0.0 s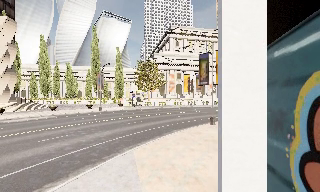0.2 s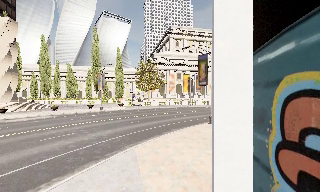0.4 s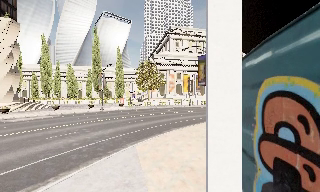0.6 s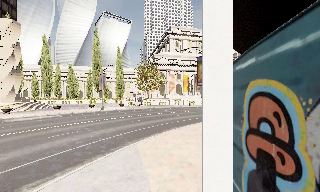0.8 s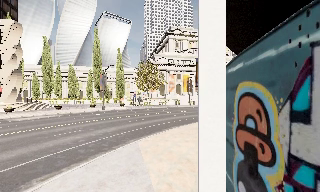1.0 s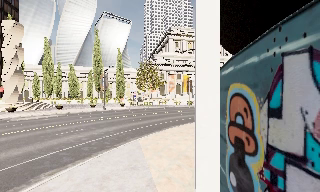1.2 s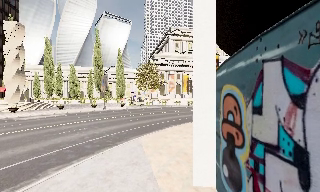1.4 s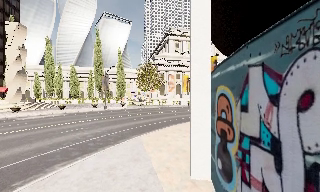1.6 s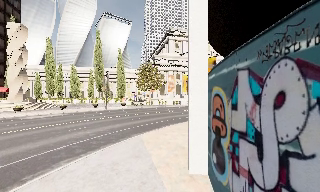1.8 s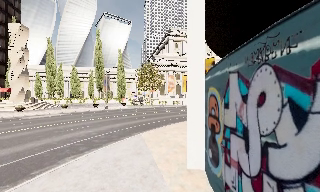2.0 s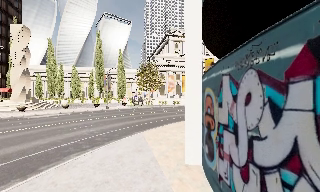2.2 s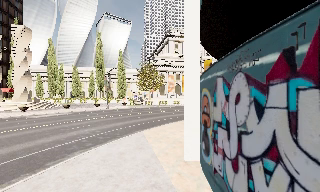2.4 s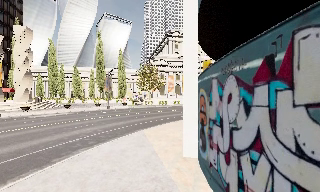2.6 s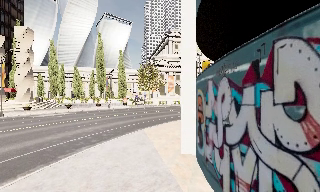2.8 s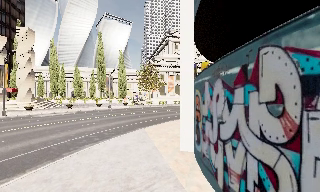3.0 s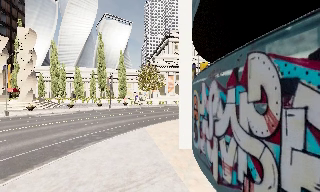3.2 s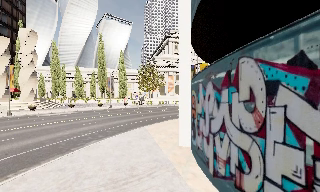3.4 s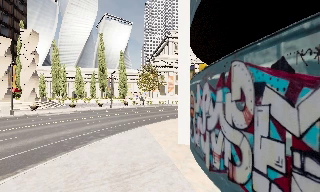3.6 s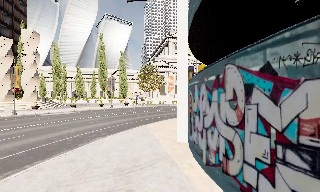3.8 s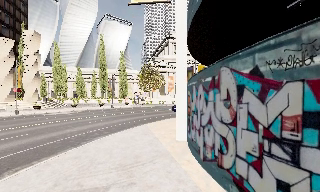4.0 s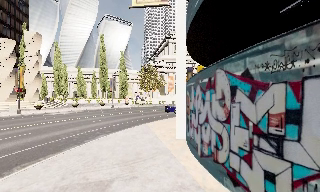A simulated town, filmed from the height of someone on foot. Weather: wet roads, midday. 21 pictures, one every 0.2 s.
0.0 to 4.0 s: The camera travels backward, about 7 m, so what stands in front gets smaller.
The film runs backward here.
